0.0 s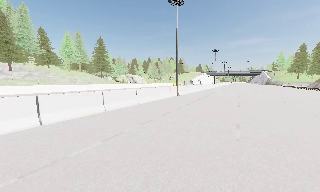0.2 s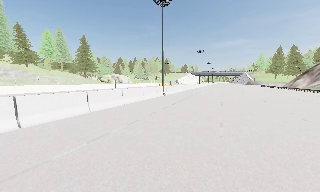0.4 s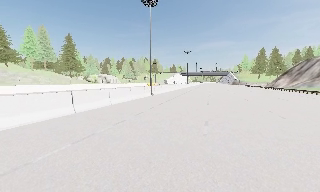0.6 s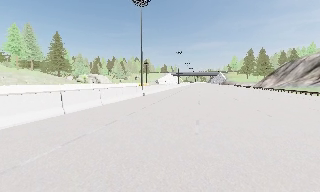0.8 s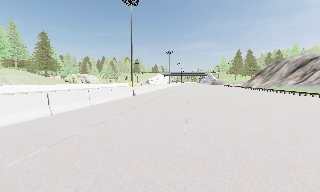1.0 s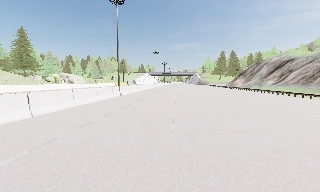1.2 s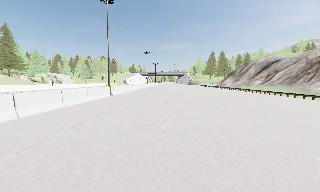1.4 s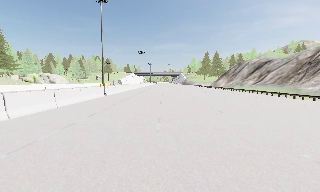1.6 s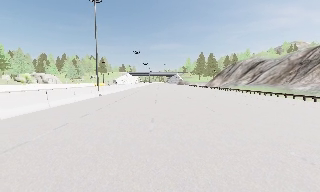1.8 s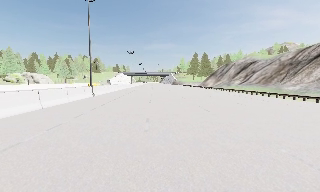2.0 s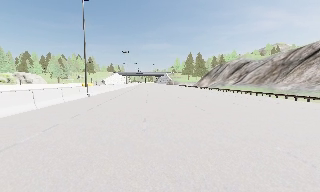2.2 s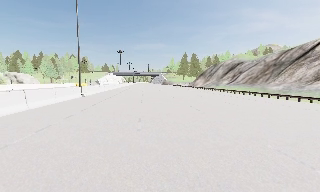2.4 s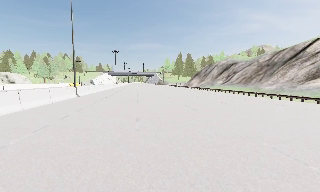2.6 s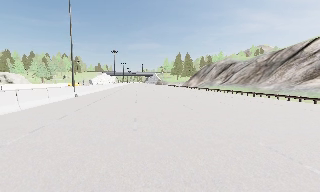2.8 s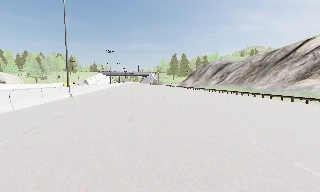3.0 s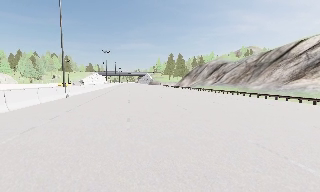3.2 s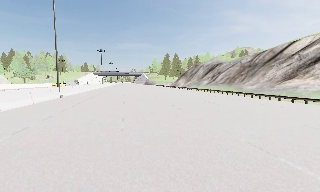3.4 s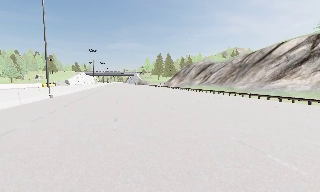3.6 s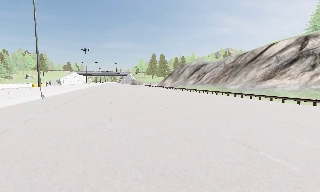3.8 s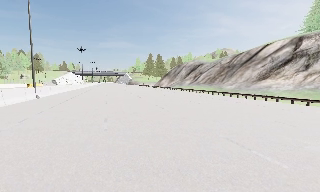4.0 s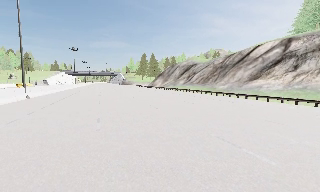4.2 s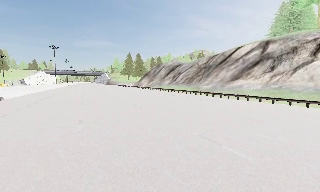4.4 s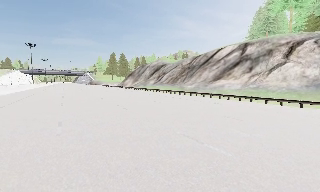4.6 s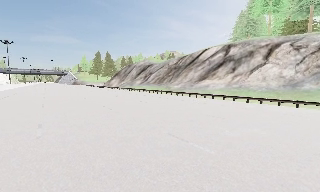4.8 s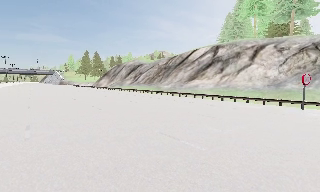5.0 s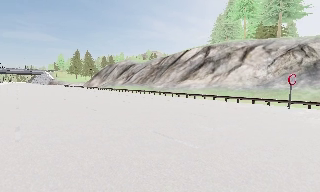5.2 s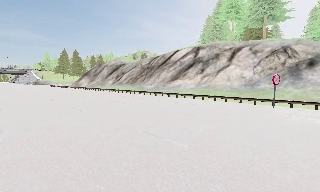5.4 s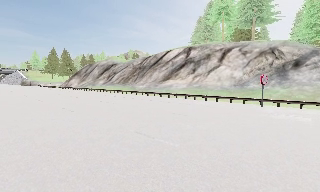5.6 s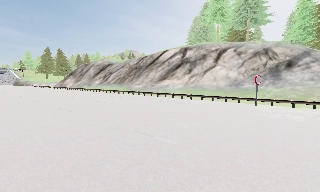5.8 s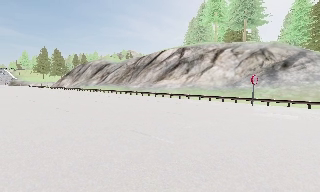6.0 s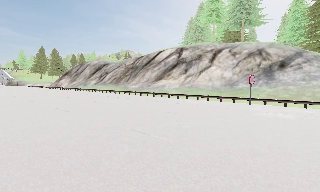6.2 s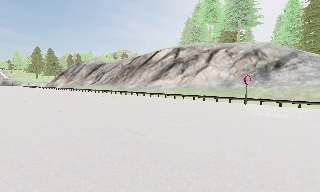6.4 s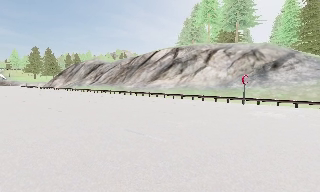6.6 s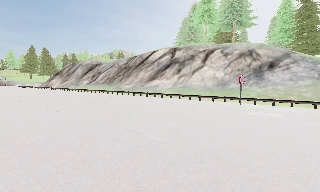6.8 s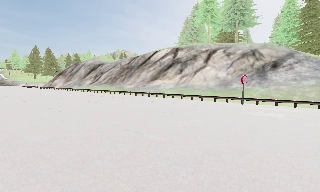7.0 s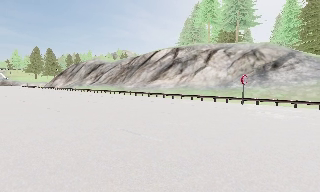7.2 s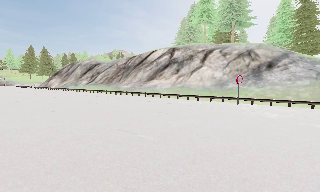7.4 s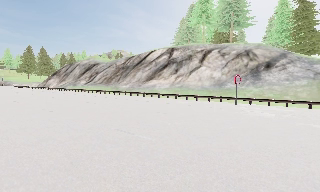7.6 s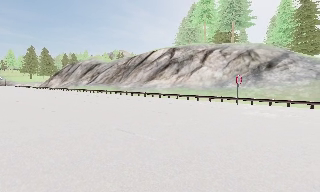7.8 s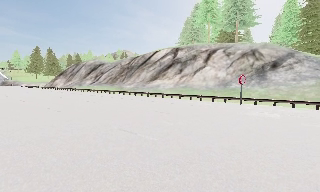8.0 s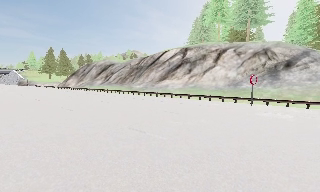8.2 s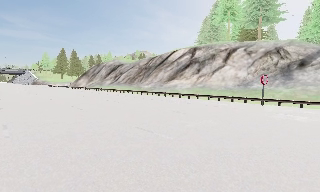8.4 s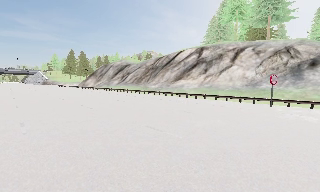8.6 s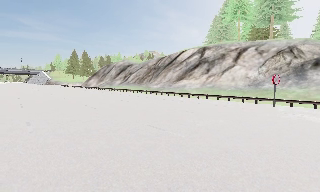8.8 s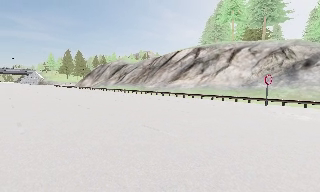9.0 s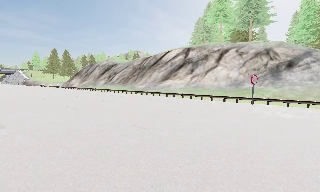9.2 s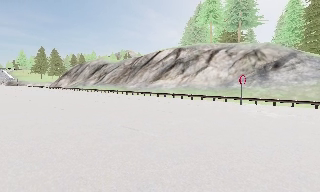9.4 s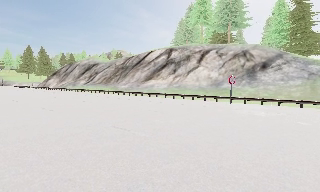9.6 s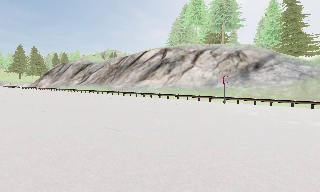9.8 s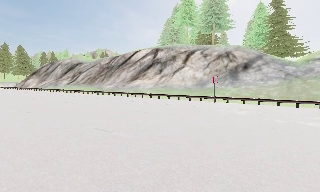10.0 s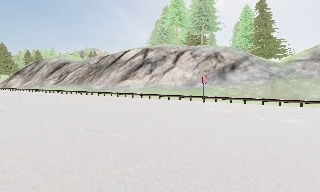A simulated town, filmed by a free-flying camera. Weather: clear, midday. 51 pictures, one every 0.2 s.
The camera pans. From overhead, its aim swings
clockwise.
The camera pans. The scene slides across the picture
to the left.
0.0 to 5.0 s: The camera pans to its right, which is clockwise from overhead, by about 70 degrees. It travels backward, about 1 m.
5.0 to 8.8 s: The camera travels backward, about 1 m, so what stands in front gets smaller.
8.8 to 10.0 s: The camera swings to its right by about 15 degrees, and the scene slides to the left.
The film runs backward here.
